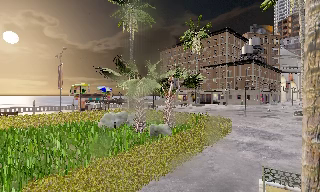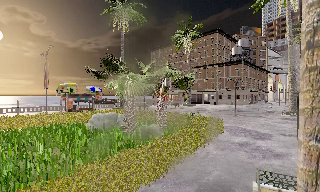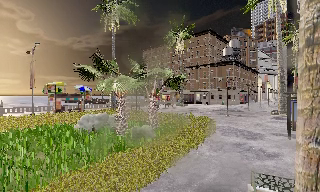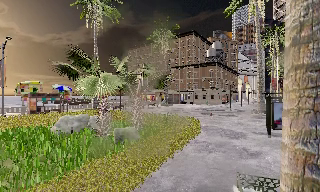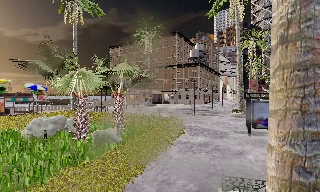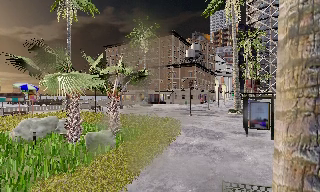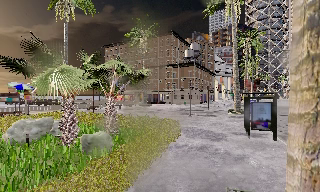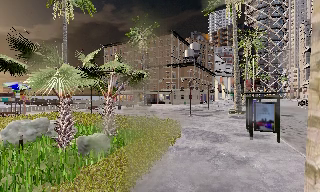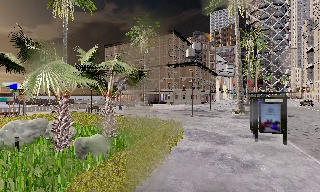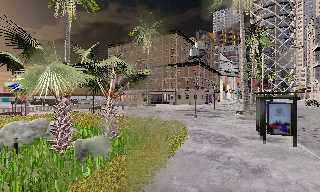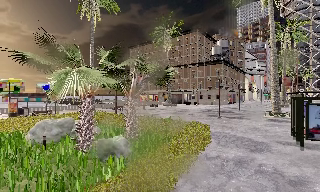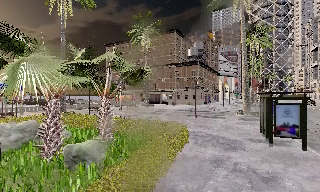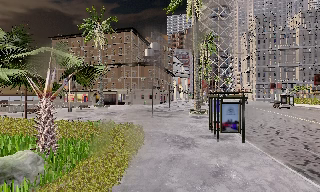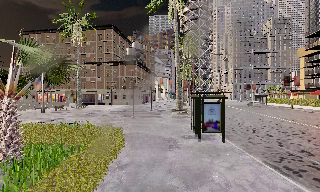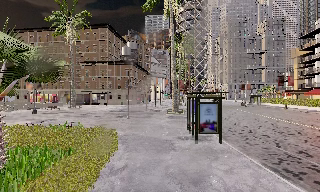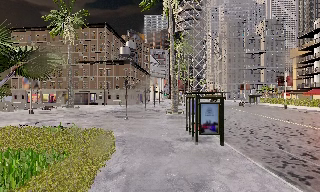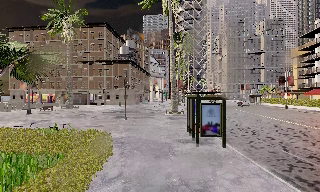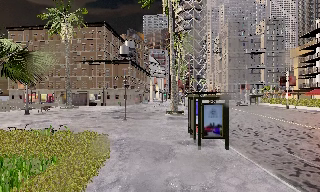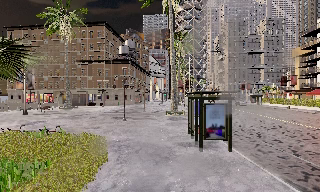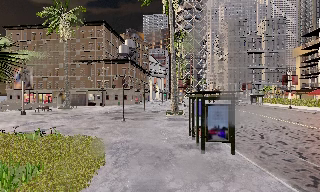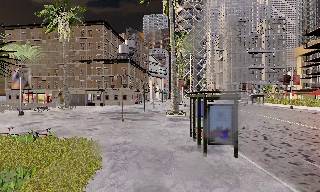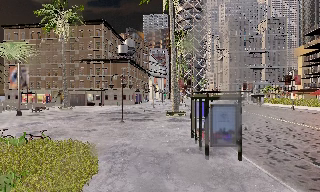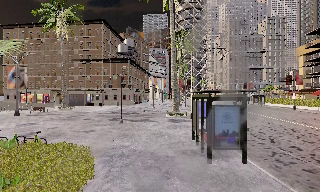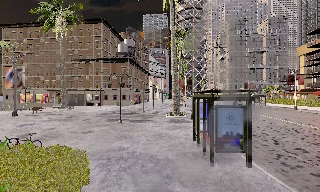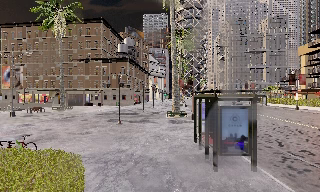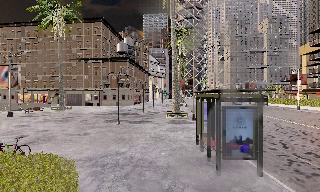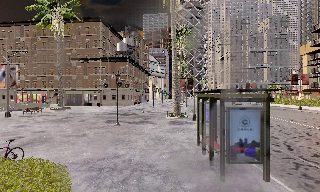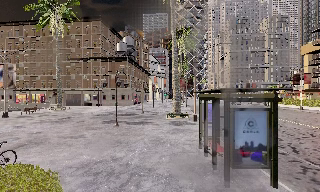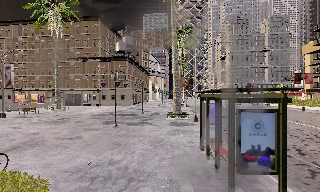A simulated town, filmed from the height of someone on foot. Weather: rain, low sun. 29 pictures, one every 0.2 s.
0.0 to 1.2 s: The camera pans to its right, which is clockwise from overhead, by about 20 degrees. It travels forward, about 2 m, so what stands in front looms larger.
1.2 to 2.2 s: The camera travels forward, about 1.5 m, so what stands in front looms larger.
2.2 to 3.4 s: The camera swings to its right by about 25 degrees, and the scene slides to the left. It travels forward, about 2 m, so what stands in front looms larger.
3.4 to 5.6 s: The camera travels forward, about 3.5 m, so what stands in front looms larger.
The film runs forward here.
